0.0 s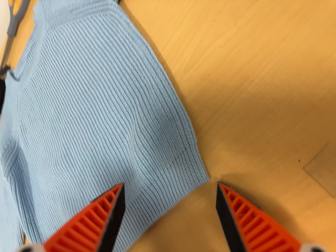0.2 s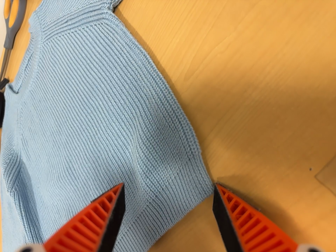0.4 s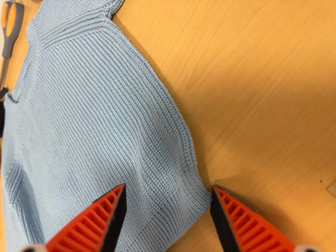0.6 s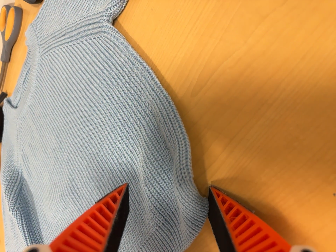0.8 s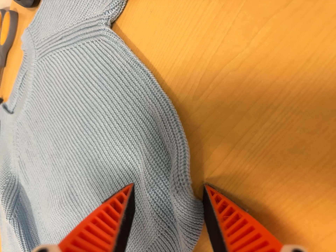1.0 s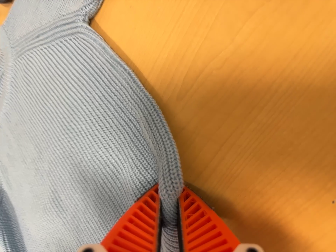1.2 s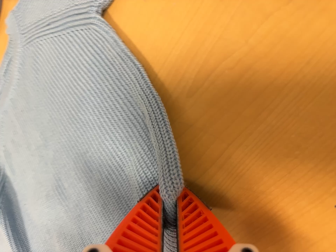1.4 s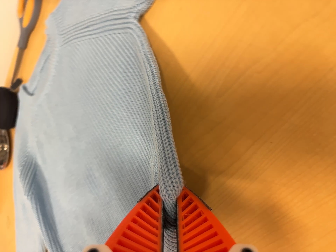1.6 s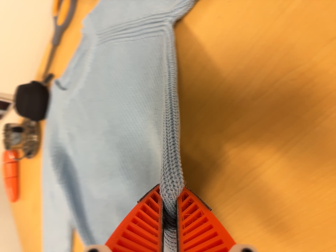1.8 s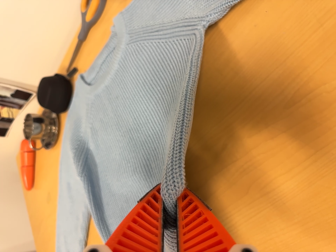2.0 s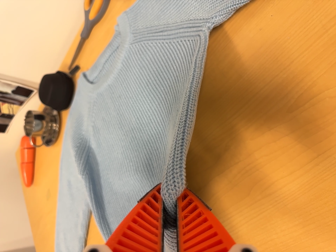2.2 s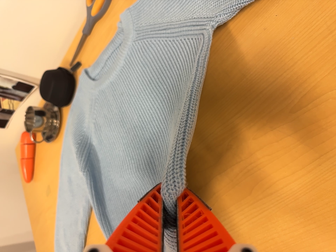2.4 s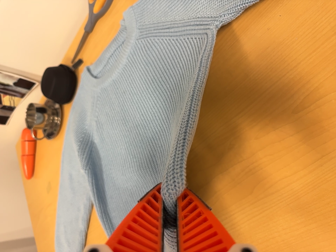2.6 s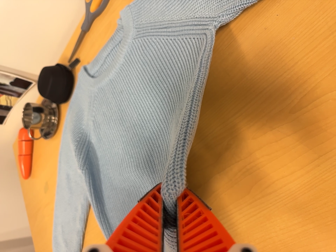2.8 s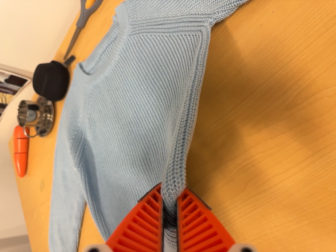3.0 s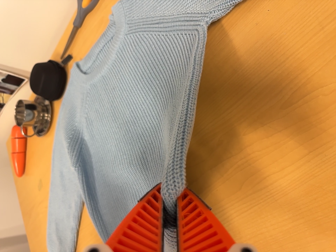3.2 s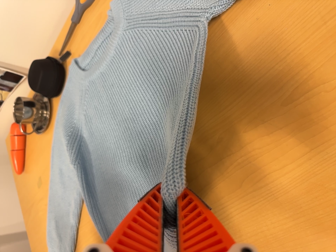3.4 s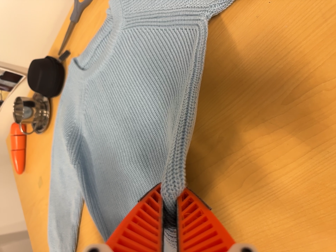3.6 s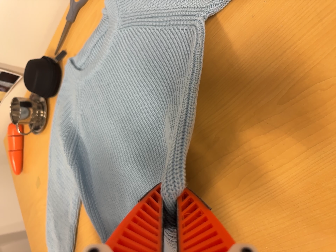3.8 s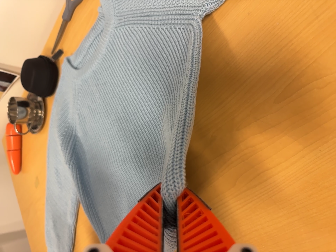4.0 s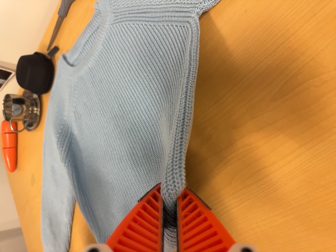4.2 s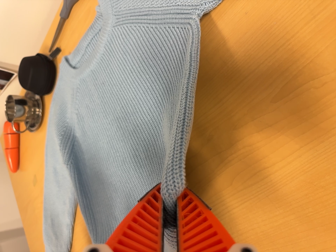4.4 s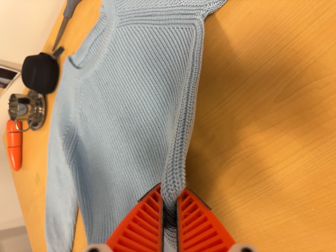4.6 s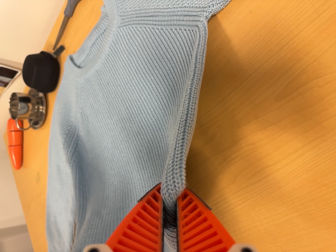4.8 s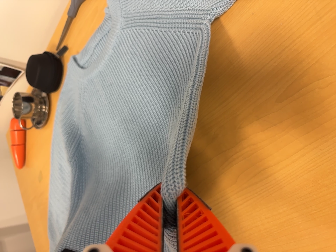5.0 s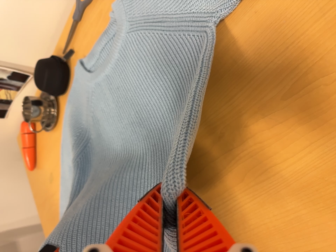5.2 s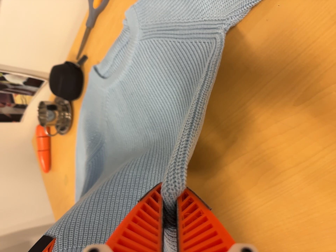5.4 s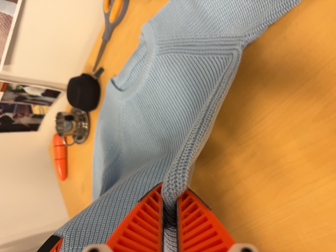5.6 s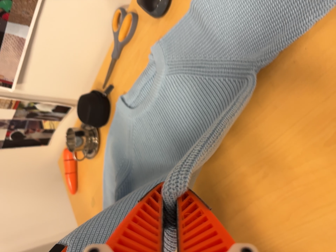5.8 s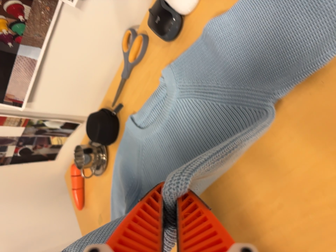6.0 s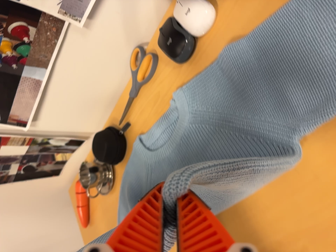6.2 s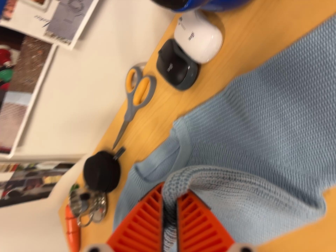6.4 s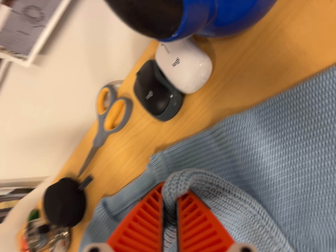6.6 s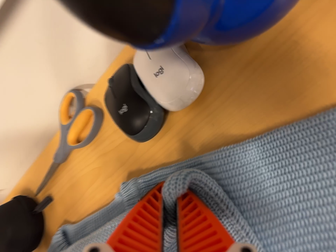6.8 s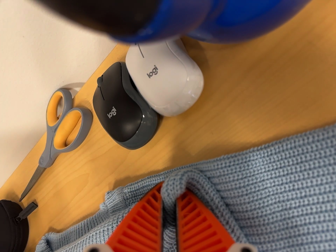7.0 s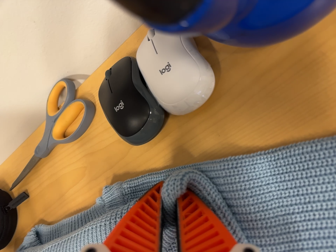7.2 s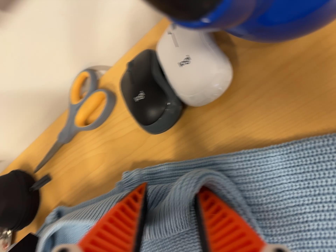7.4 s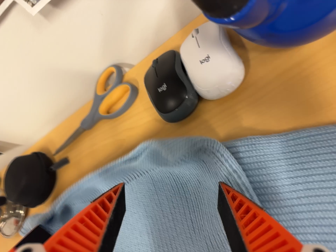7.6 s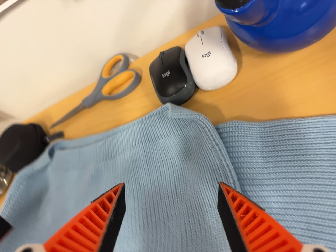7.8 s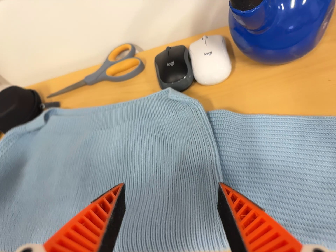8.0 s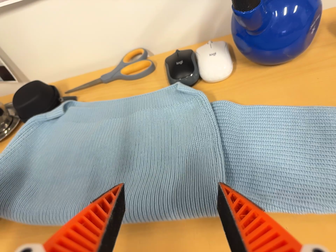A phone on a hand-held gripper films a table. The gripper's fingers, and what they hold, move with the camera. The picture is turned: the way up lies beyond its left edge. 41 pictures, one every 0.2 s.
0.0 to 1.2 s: The camera shifts only a little, or ends up much as it began.
1.2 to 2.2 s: The camera travels to its left and backward, about 10 cm, so close, fixed things drift to the right. It rolls about its line of sight by about 10 degrees, and the scene rotates clockwise.
2.2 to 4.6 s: The camera shifts only a little, or ends up much as it began.
4.6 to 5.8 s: The camera travels toward the top of its view and to its left, about 10 cm, so close, fixed things drift downward.
5.8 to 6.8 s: The camera swings to its right by about 10 degrees, and the scene slides to the left. It travels forward and toward the top of its view, about 28 cm, so what stands in front looms larger.
6.8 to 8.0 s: The camera travels toward the bottom of its view, backward and to its left, about 26 cm. Its aim tips toward the top of its view by about 15 degrees. It rolls about its line of sight by about 35 degrees, and the scene rotates clockwise.
The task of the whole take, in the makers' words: fold up.
The film runs forward here.
